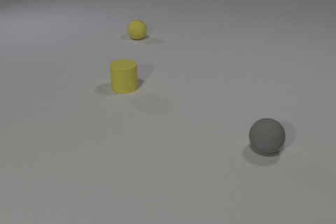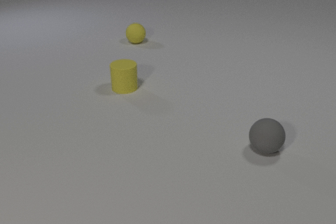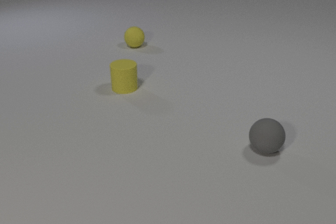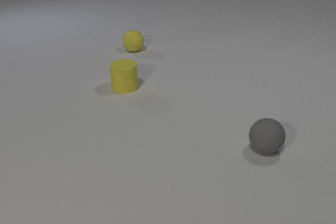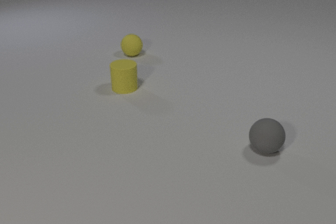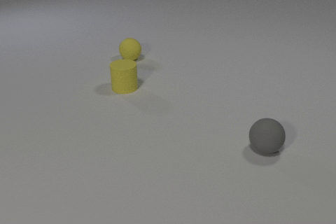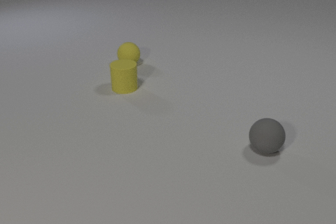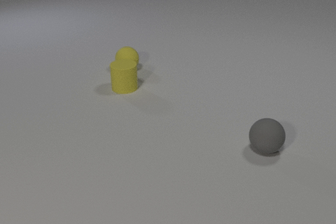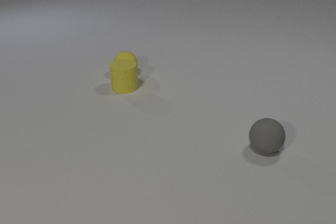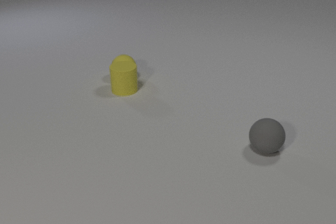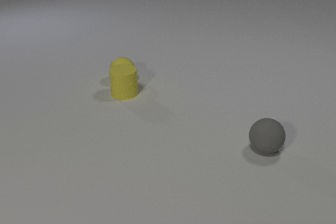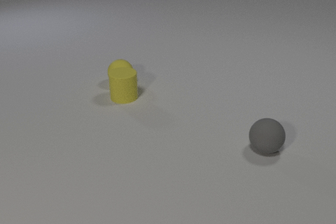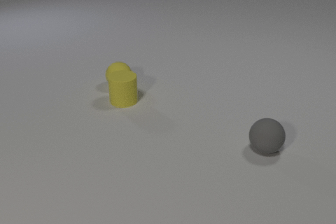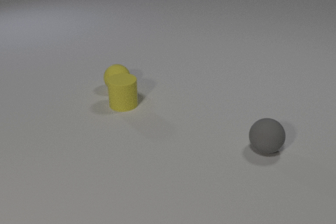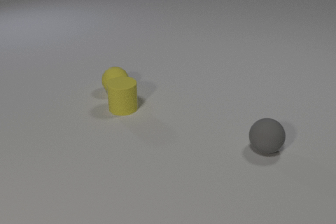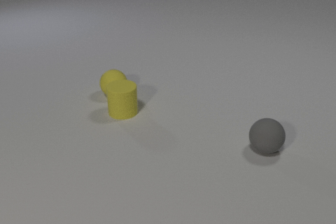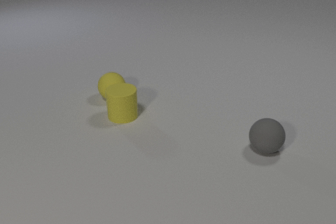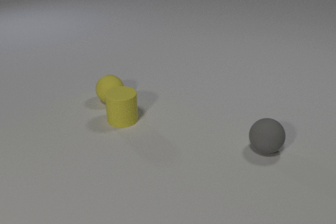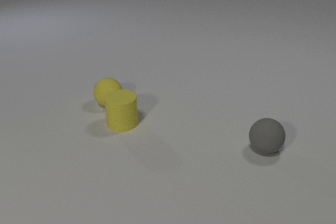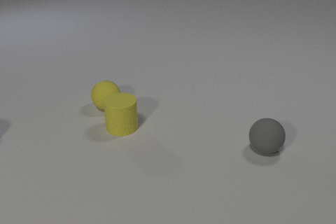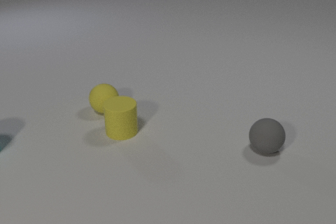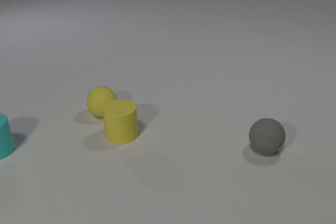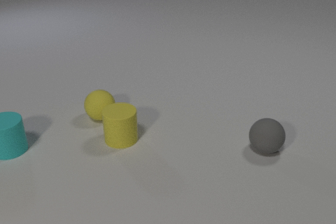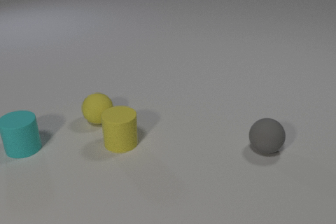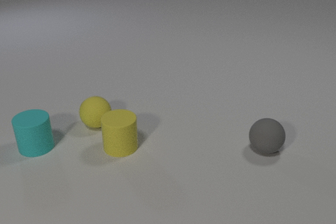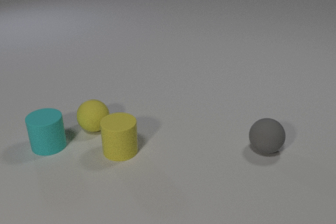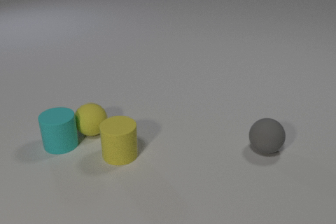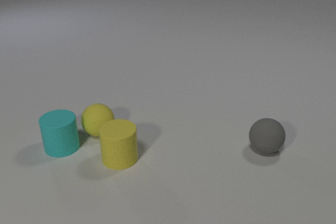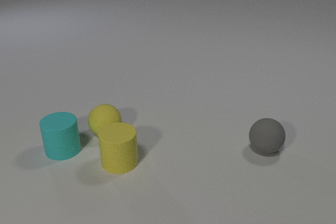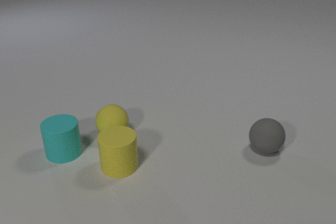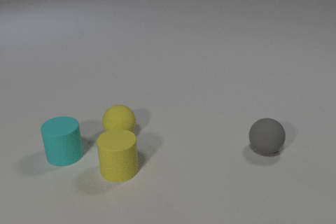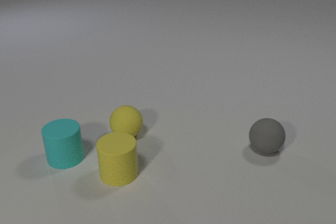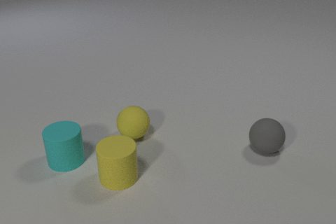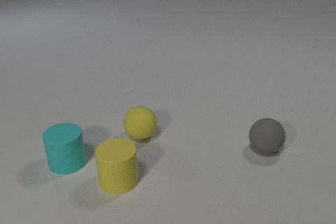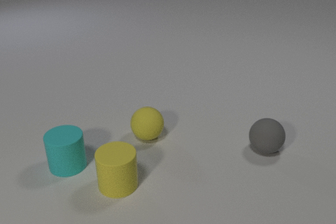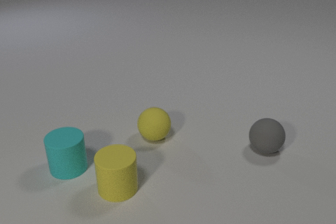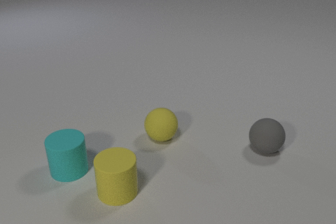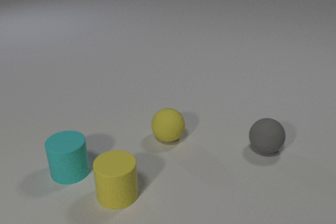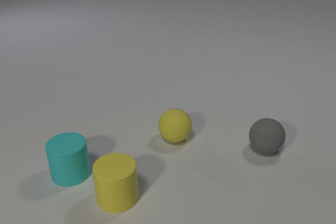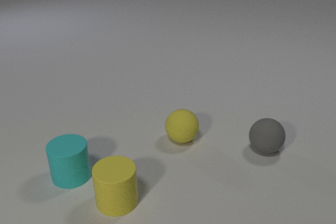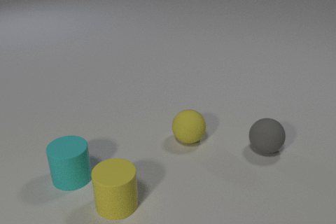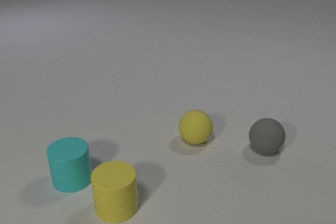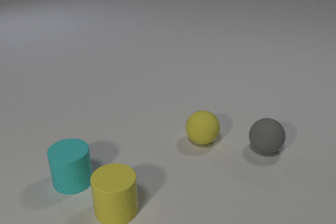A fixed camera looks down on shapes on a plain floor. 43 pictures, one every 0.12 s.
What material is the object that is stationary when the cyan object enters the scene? rubber.
How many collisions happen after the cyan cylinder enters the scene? 1.
What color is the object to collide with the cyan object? yellow.
0.00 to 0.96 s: The yellow rubber sphere rolls toward the camera.
0.96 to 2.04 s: The yellow rubber sphere rolls toward the camera. The yellow rubber cylinder slides toward the camera. The yellow rubber sphere and the yellow rubber cylinder collide.
2.04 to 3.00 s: The yellow rubber sphere rolls toward the camera. The yellow rubber cylinder slides toward the camera. The cyan rubber cylinder comes in at the left edge, slides to the right.
3.00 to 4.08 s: The yellow rubber sphere rolls to the right and toward the camera. The yellow rubber cylinder slides toward the camera. The cyan rubber cylinder slides toward the camera and to the right. The yellow rubber sphere and the cyan rubber cylinder collide.
4.08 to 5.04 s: The yellow rubber sphere rolls to the right. The yellow rubber cylinder slides toward the camera. The cyan rubber cylinder slides toward the camera.
